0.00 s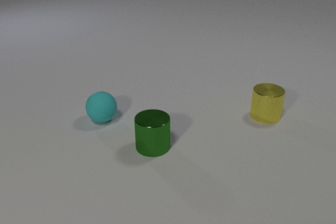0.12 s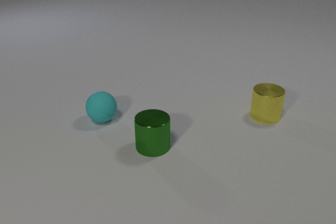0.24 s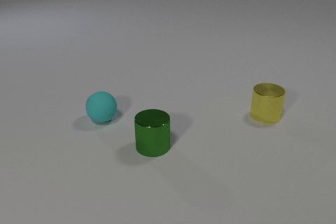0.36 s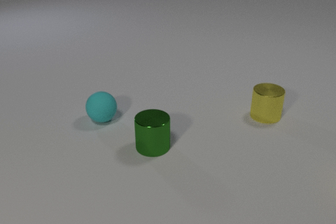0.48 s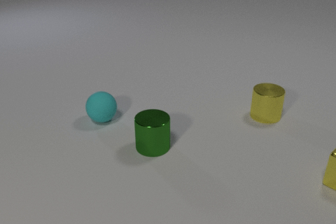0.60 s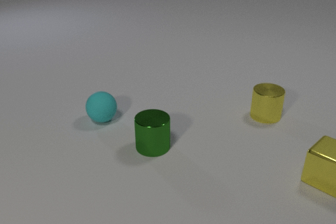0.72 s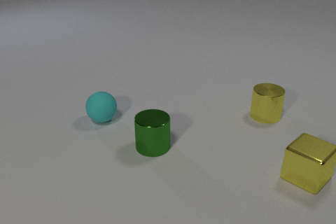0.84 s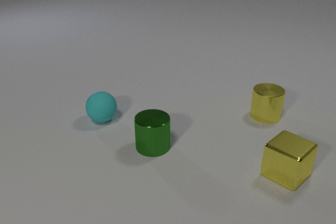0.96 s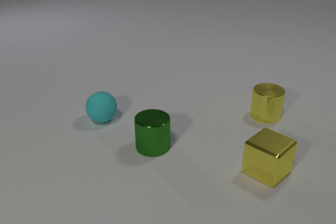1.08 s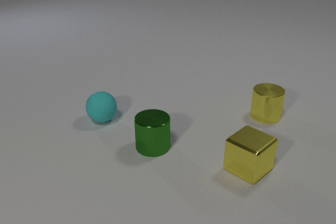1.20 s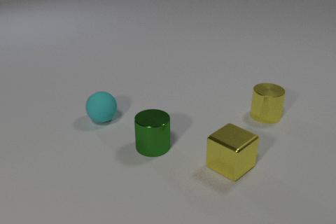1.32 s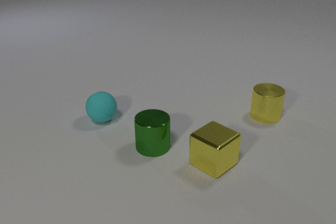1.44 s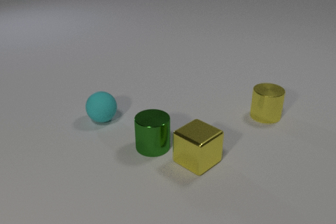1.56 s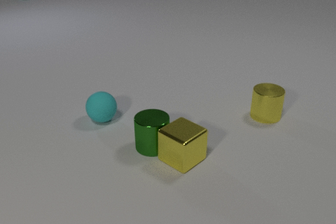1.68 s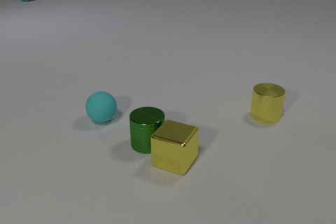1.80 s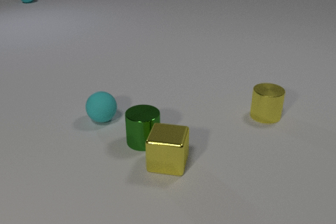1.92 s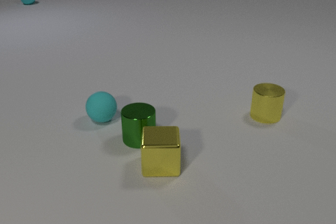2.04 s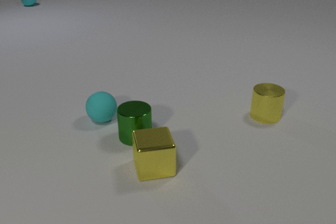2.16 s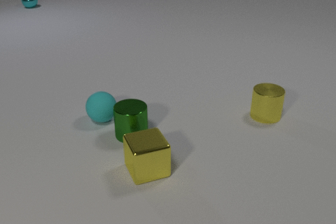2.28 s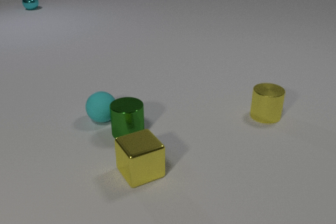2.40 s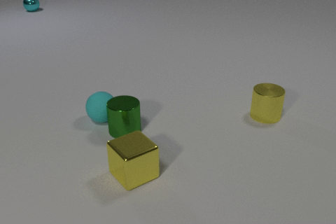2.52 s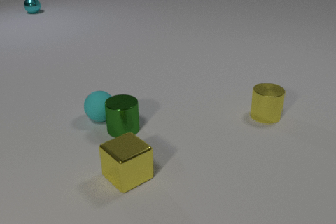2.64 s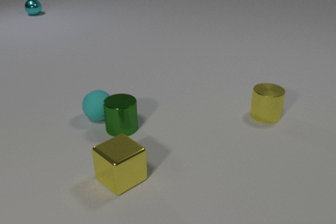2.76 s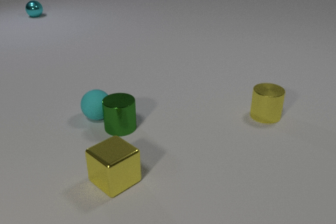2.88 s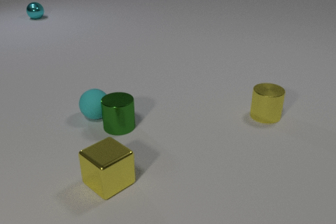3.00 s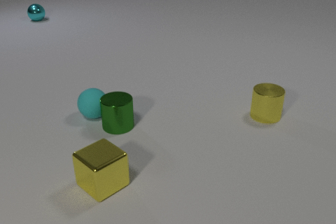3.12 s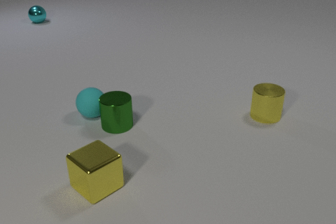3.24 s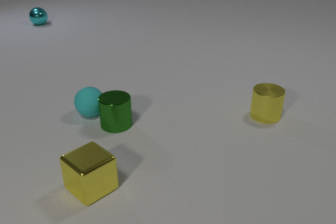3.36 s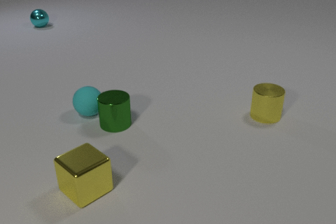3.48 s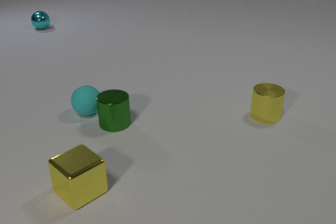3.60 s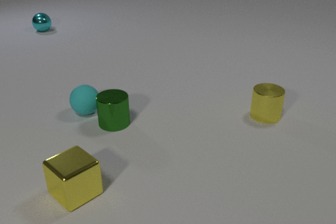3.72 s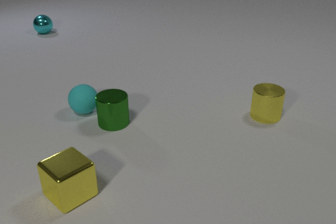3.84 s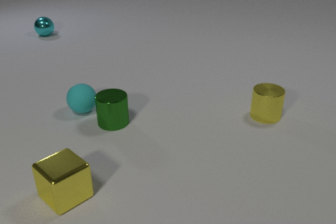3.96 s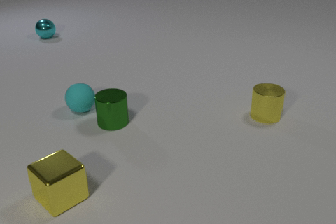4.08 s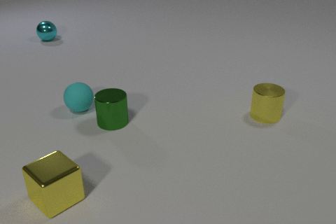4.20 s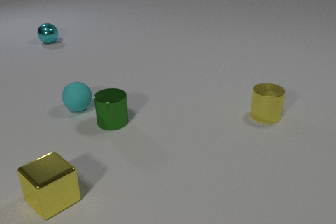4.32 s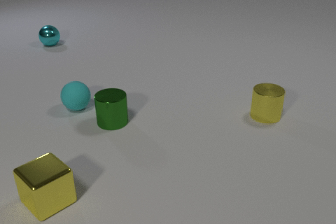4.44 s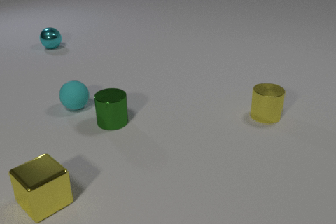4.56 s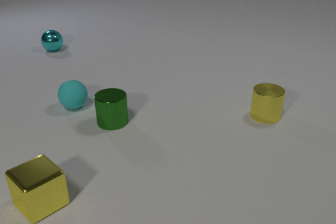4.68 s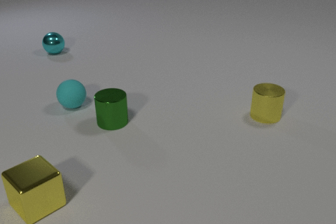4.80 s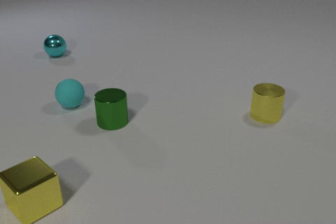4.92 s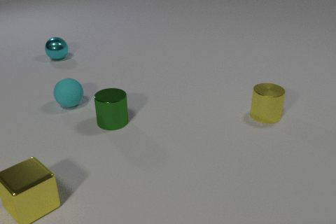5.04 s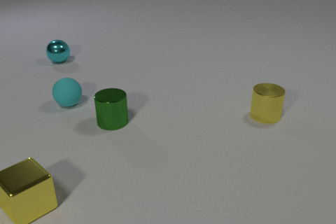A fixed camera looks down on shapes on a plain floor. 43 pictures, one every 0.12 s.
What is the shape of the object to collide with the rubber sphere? cylinder.
What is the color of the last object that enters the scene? cyan.
How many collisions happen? 2.
0.00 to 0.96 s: The yellow metal cube comes in at the right edge, slides to the left.
0.96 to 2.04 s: The yellow metal cube slides to the left, spins counterclockwise seen from above by about 60 degrees, its near face sliding to the right. The green metal cylinder slides away from the camera and to the left. The cyan metal sphere comes in at the top edge, rolls toward the camera. The yellow metal cube and the green metal cylinder collide.
2.04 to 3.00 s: The yellow metal cube slides to the left and toward the camera, spins so that its near face slides to the right, counterclockwise seen from above. The green metal cylinder slides away from the camera and to the left. The cyan metal sphere rolls toward the camera. The cyan rubber sphere rolls away from the camera and to the left. The green metal cylinder and the cyan rubber sphere collide.
3.00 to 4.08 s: The yellow metal cube slides to the left. The green metal cylinder slides away from the camera. The cyan metal sphere rolls toward the camera. The cyan rubber sphere rolls away from the camera and to the left.
4.08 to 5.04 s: The yellow metal cube slides to the left. The cyan metal sphere rolls toward the camera. The cyan rubber sphere rolls away from the camera and to the left.
